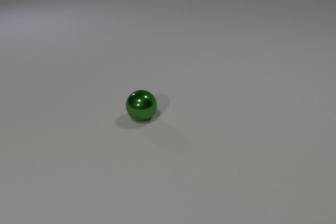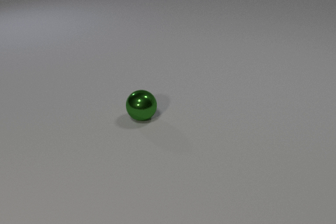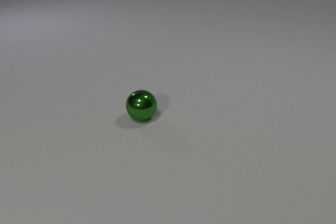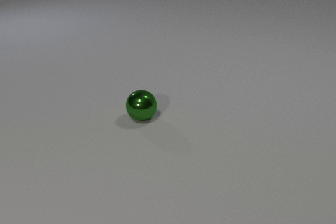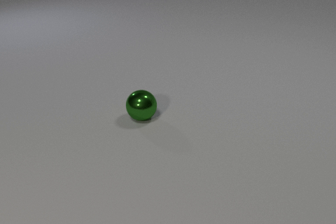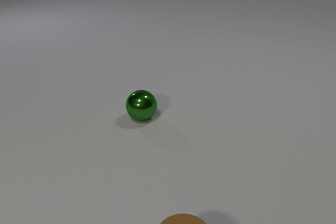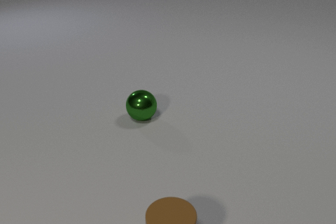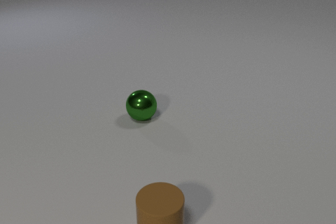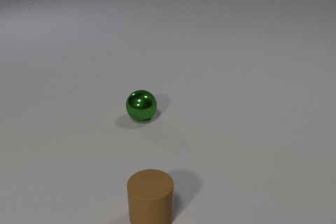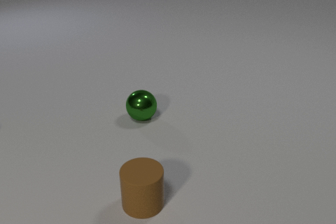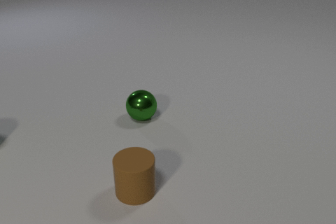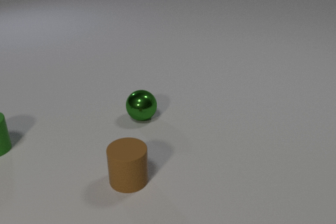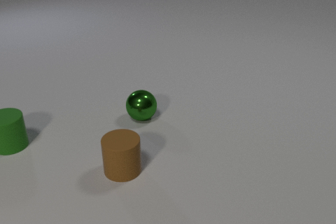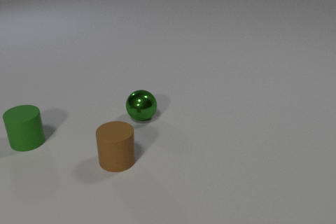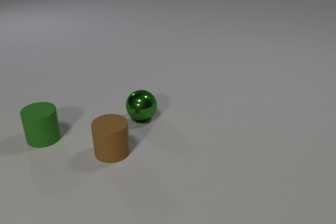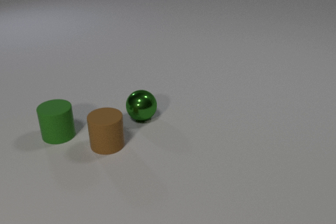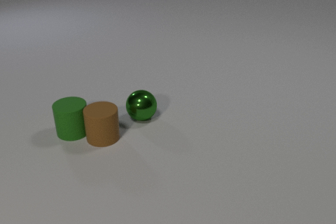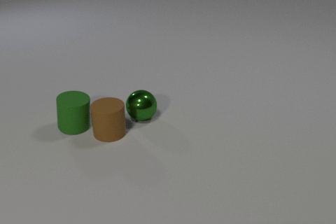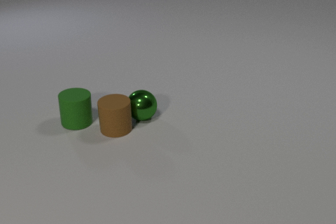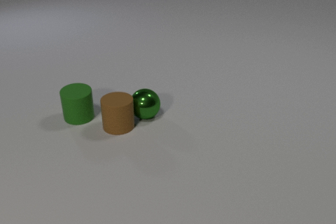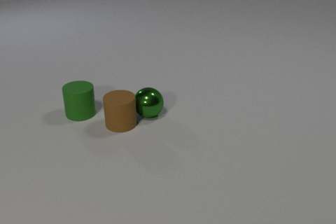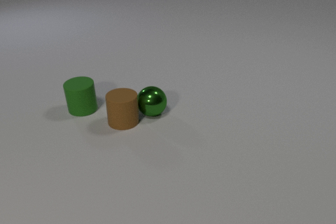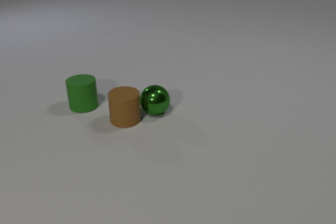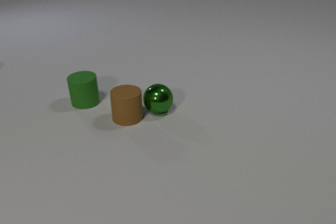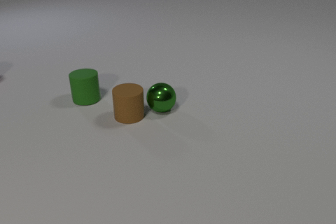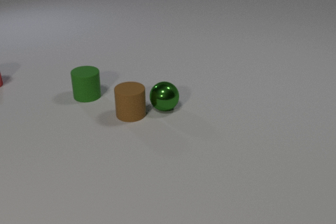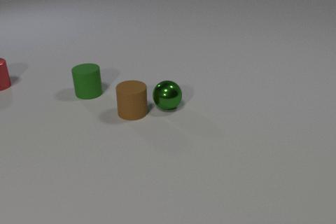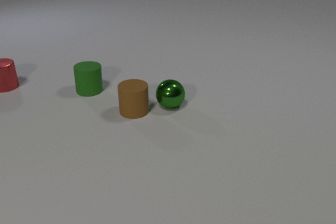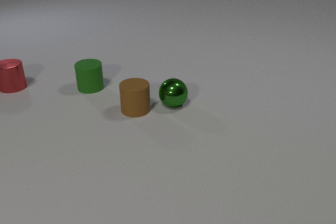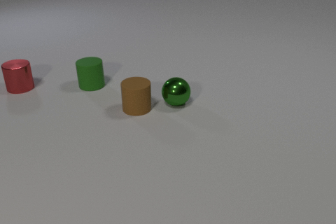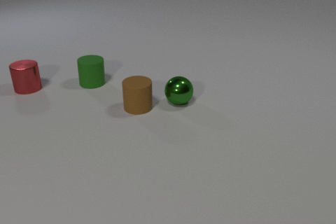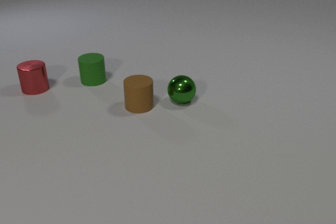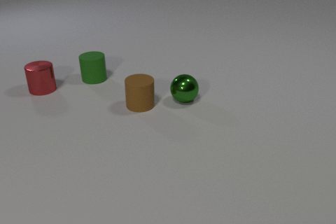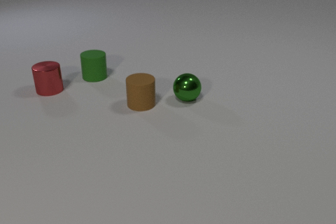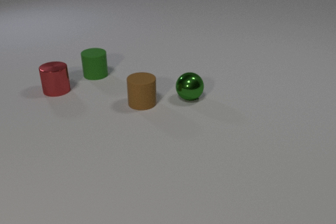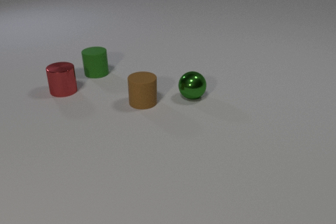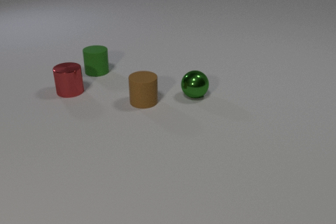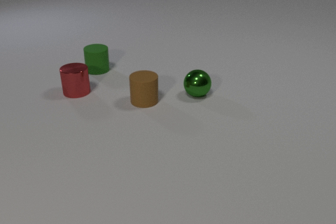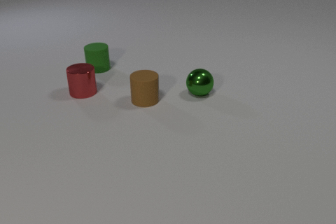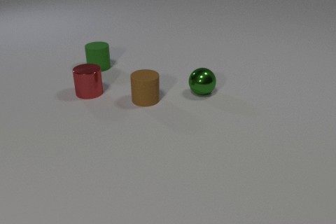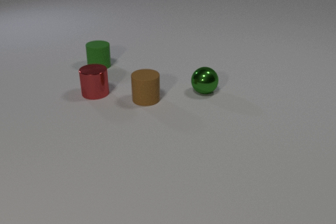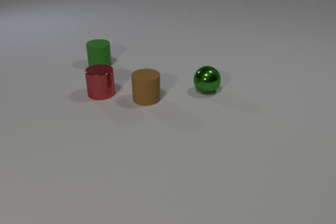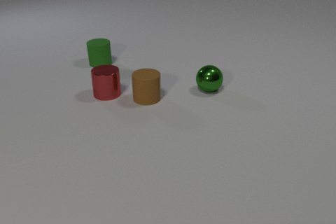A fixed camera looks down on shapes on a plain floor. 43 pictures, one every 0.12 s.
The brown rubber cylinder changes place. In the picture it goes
away from the camera.
0.00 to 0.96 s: The brown rubber cylinder comes in at the bottom edge, slides away from the camera and to the left.
0.96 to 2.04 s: The brown rubber cylinder slides away from the camera. The green rubber cylinder comes in at the left edge, slides to the right. The brown rubber cylinder and the green rubber cylinder collide.
2.04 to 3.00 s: The brown rubber cylinder slides away from the camera and to the right. The green rubber cylinder slides away from the camera. The green metal sphere rolls to the right and away from the camera. The red metal cylinder comes in at the left edge. The brown rubber cylinder and the green metal sphere collide.
3.00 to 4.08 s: The brown rubber cylinder slides away from the camera and to the right. The green rubber cylinder slides away from the camera. The green metal sphere rolls to the right and away from the camera. The red metal cylinder slides to the right and toward the camera.
4.08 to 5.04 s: The brown rubber cylinder slides away from the camera. The green rubber cylinder slides away from the camera. The green metal sphere rolls away from the camera and to the right. The red metal cylinder slides to the right.
Are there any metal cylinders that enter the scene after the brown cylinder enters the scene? yes.
What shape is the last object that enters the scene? cylinder.
Are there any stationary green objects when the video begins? yes.
